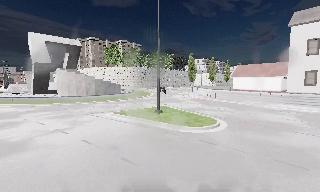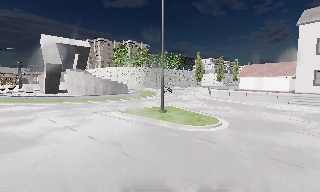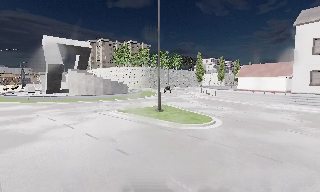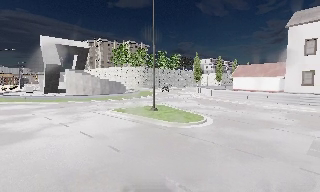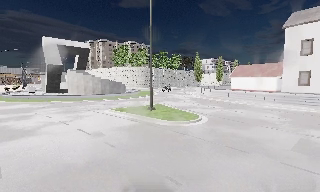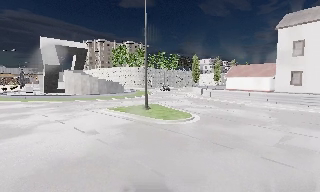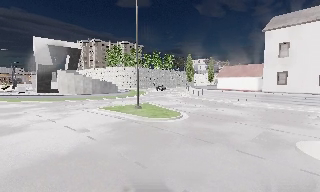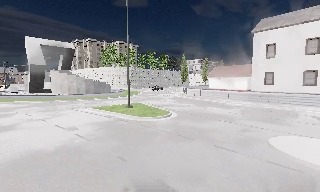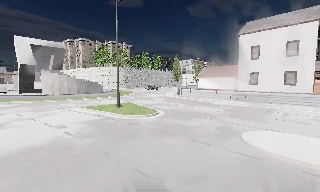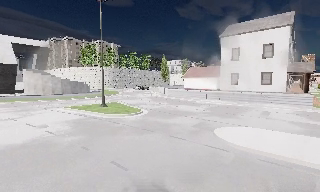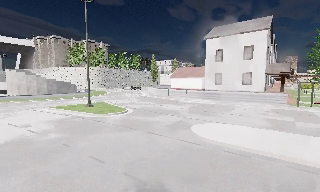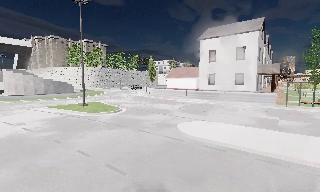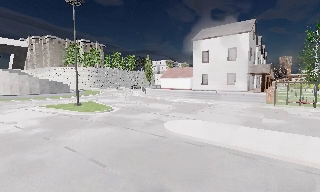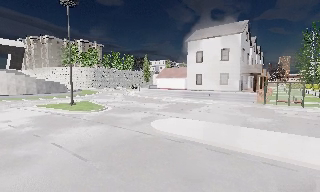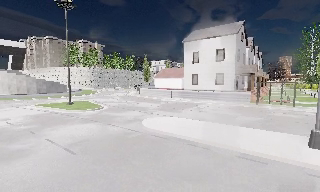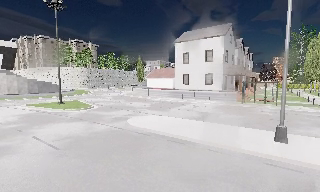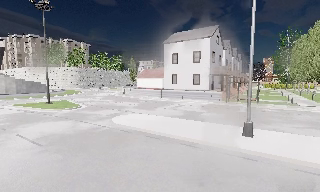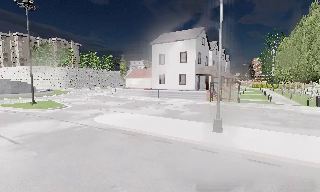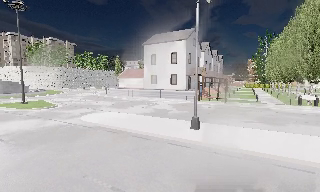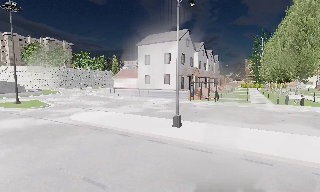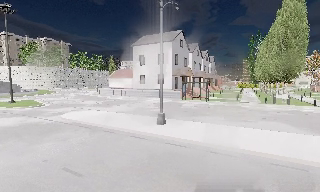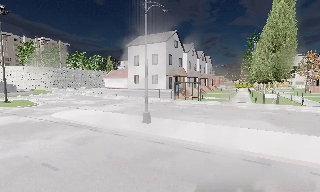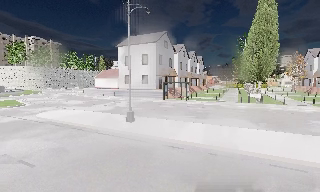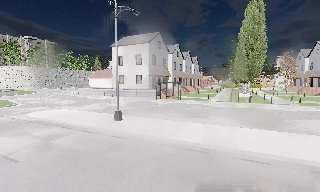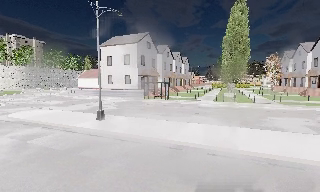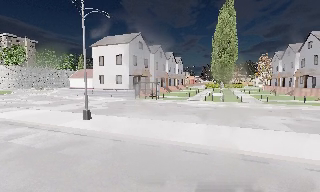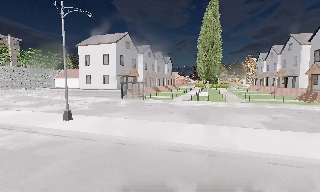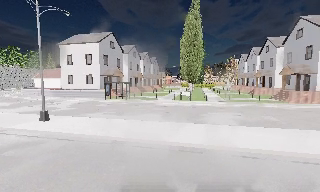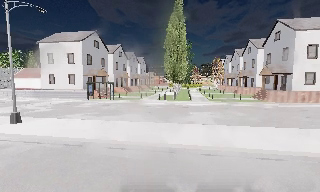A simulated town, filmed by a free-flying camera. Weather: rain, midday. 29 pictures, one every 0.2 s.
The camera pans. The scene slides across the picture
to the left.
The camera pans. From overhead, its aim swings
clockwise.
0.0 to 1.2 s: The camera travels to its right and backward, about 3.5 m, so close, fixed things drift to the left.
1.2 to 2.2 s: The scene slides to the left, as the camera pans about 10 degrees to its right. It travels to its right and backward, about 4 m, so close, fixed things drift to the left.
2.2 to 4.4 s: The scene slides to the left, as the camera pans about 10 degrees to its right. It travels to its right and backward, about 10 m, so close, fixed things drift to the left.
4.4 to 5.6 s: The camera swings to its right by about 15 degrees, and the scene slides to the left. It travels to its right, about 4.5 m, so close, fixed things drift to the left.
The film runs forward here.
